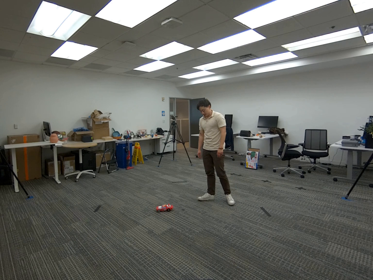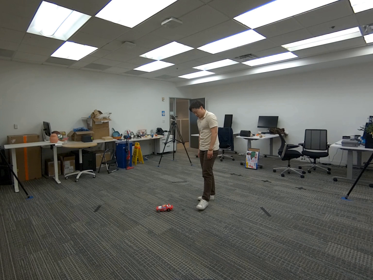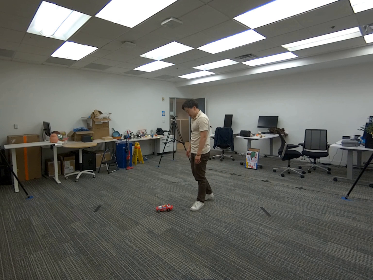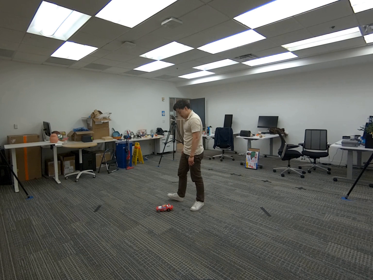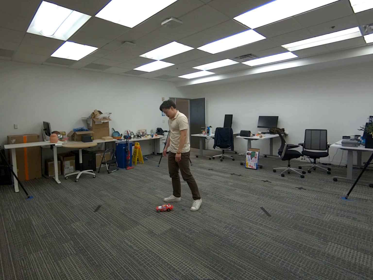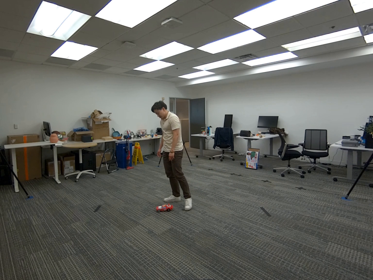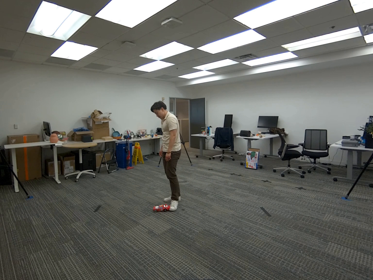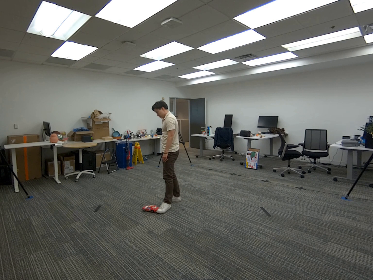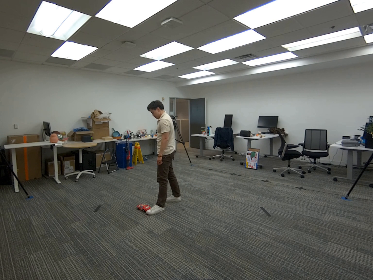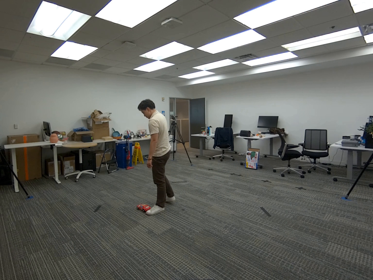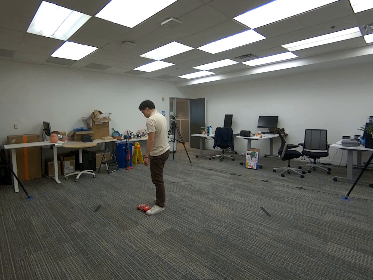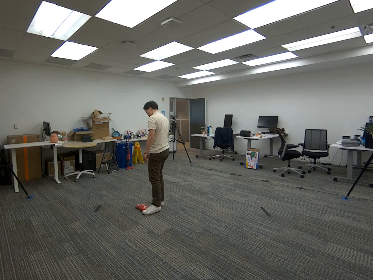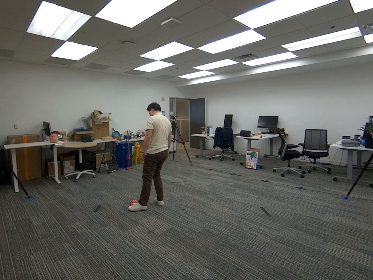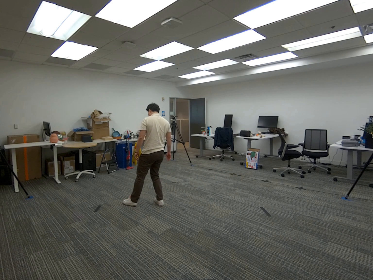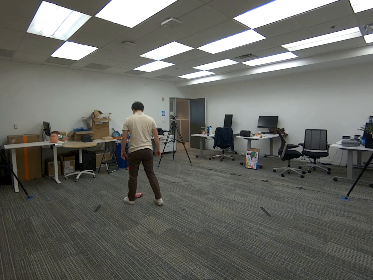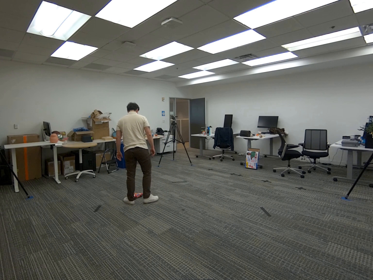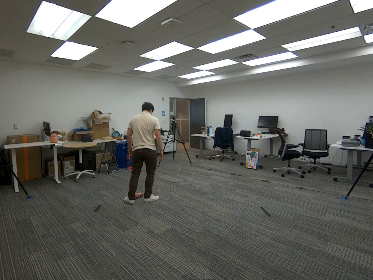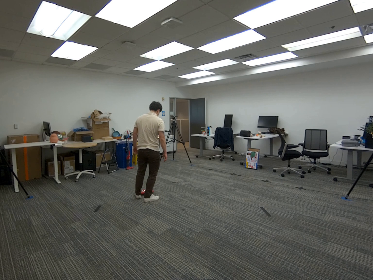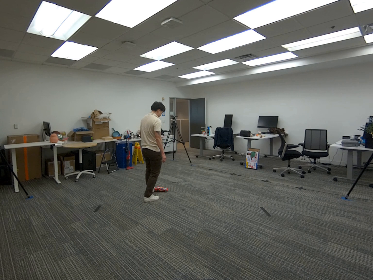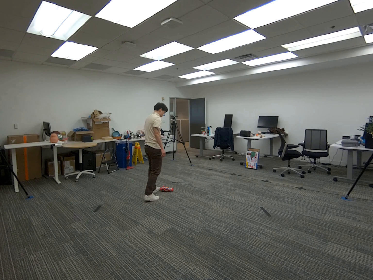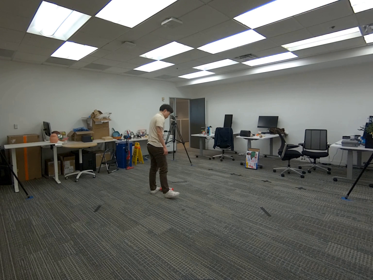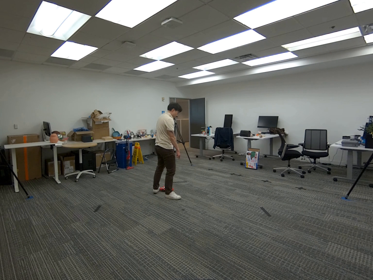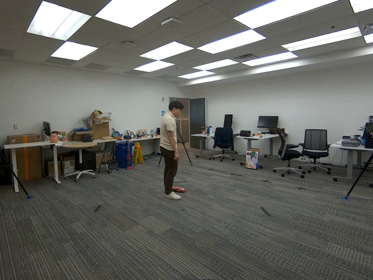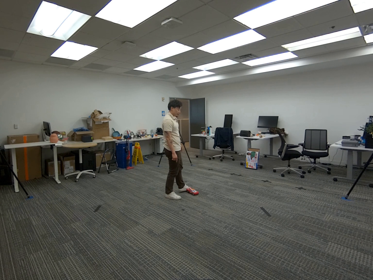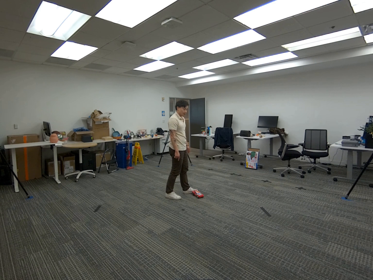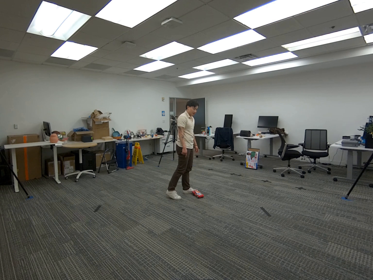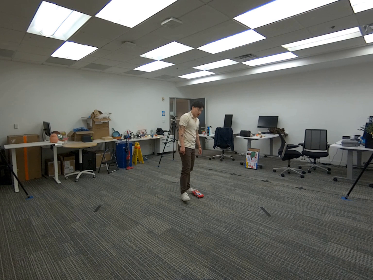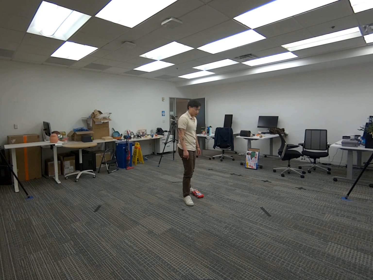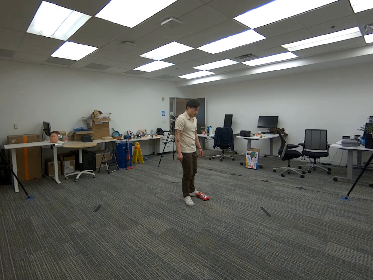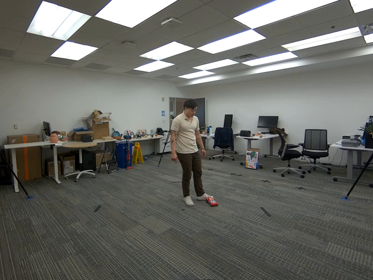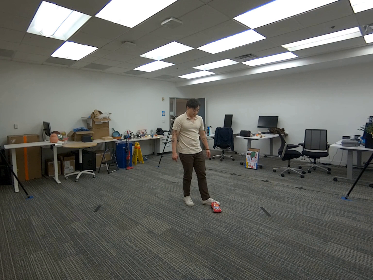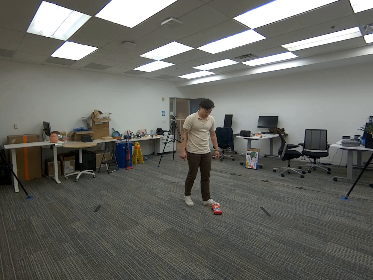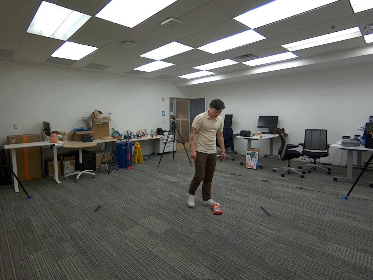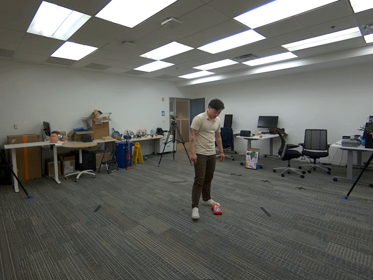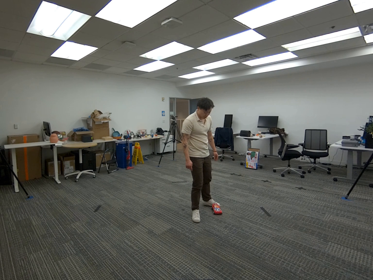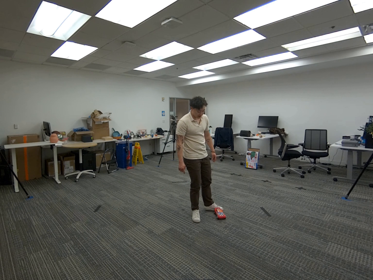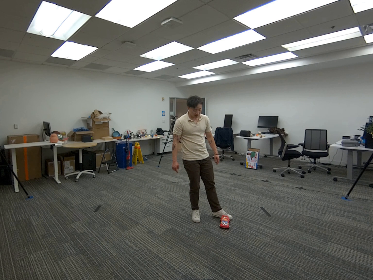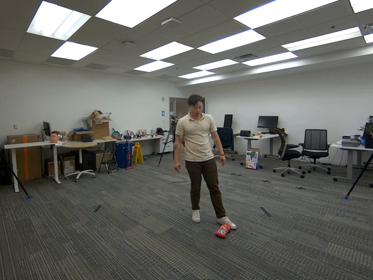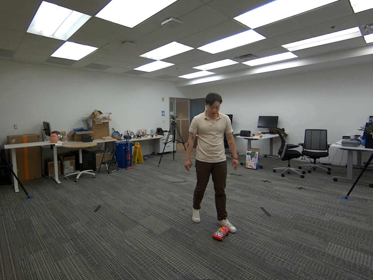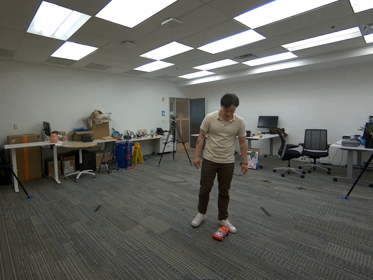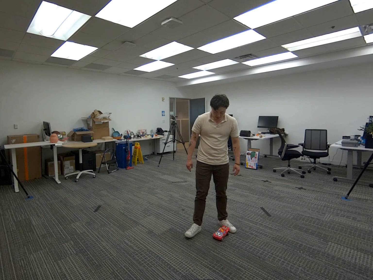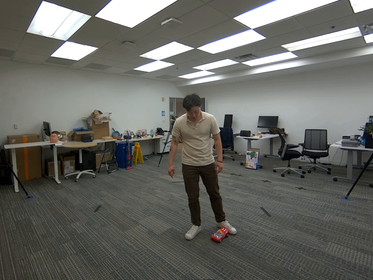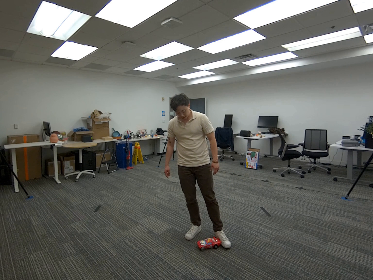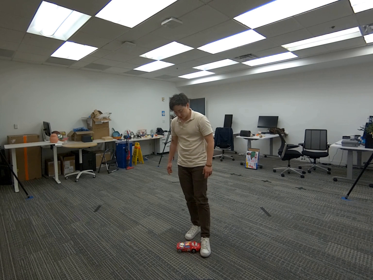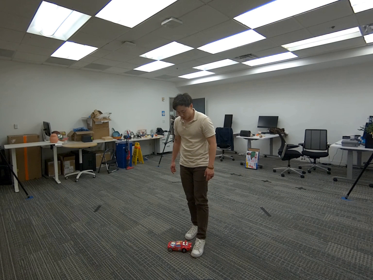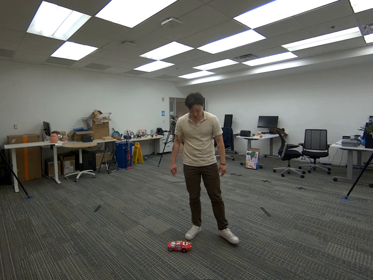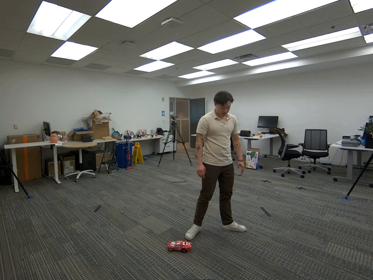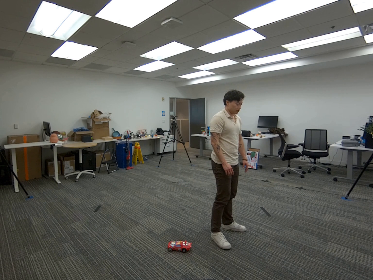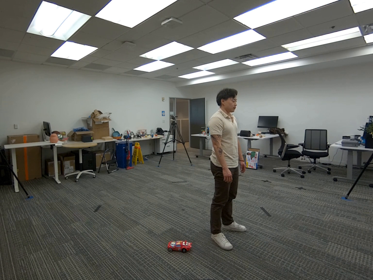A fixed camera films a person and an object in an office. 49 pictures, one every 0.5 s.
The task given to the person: Walk to the toy car on the ground, use your left foot to push the toy car around the bounding area.
